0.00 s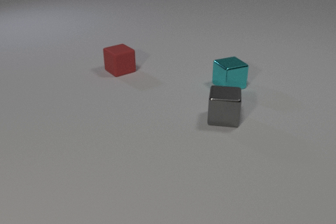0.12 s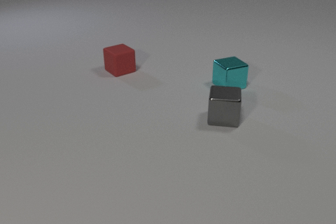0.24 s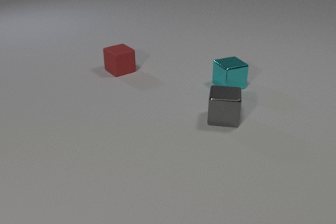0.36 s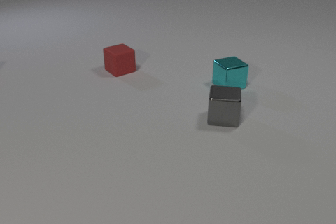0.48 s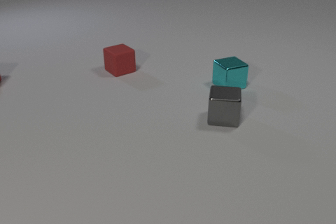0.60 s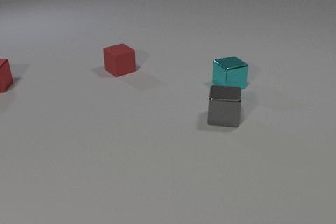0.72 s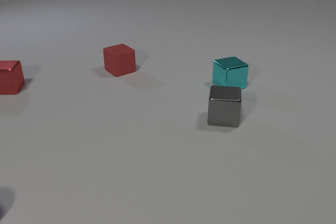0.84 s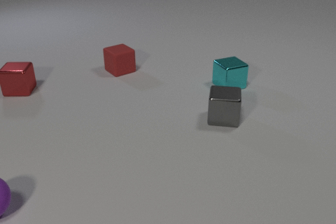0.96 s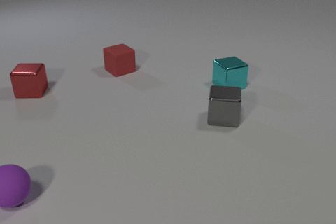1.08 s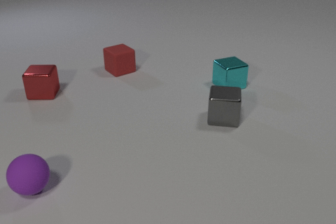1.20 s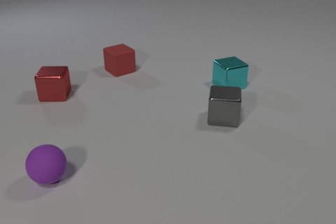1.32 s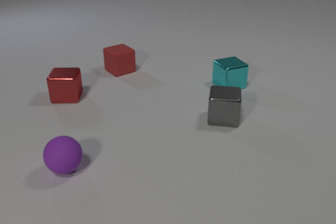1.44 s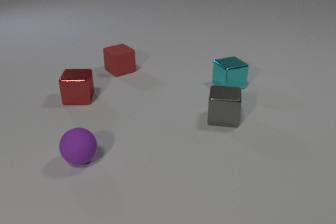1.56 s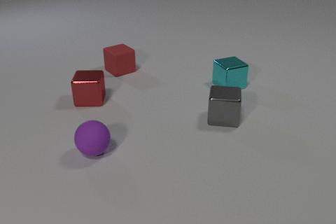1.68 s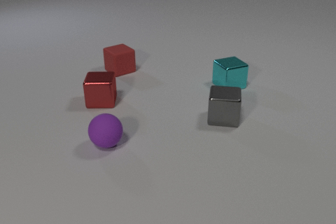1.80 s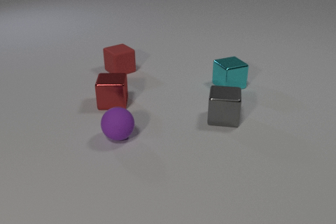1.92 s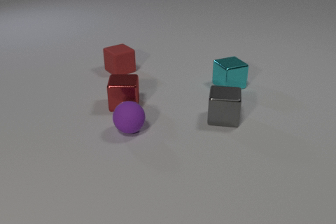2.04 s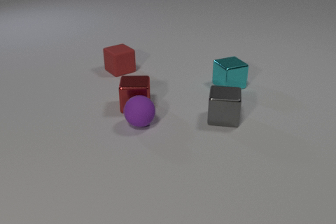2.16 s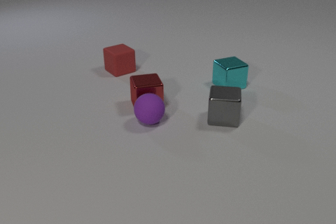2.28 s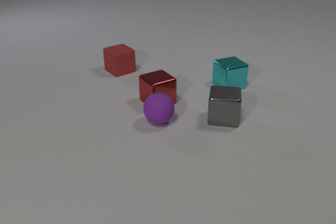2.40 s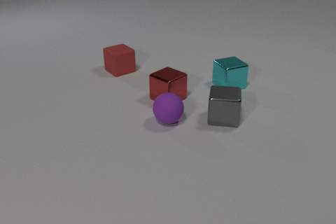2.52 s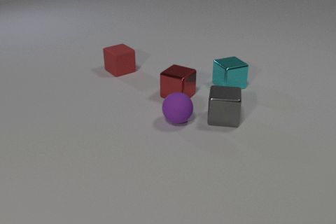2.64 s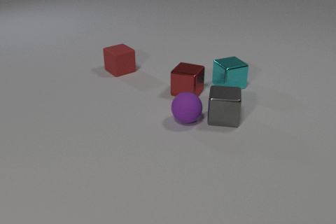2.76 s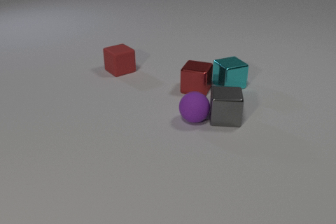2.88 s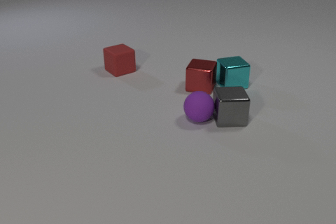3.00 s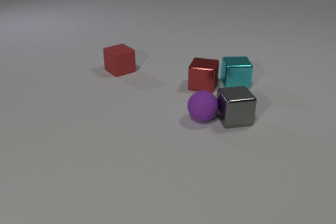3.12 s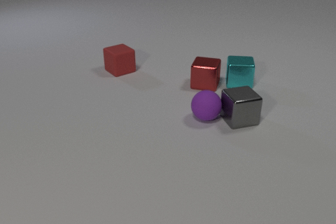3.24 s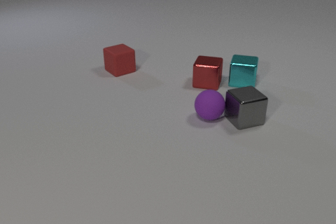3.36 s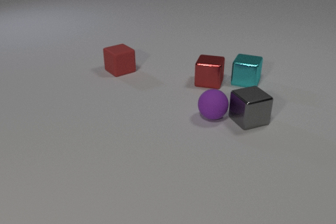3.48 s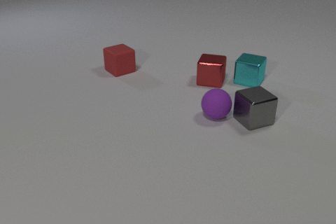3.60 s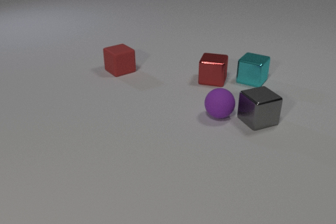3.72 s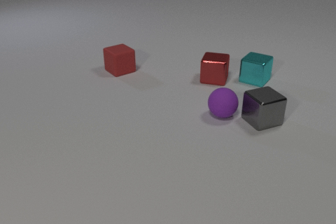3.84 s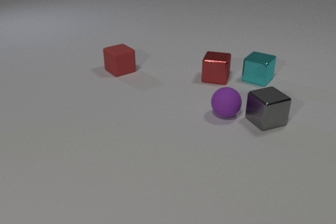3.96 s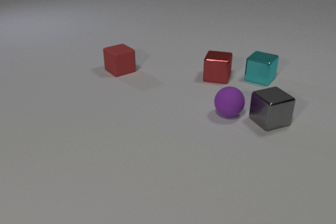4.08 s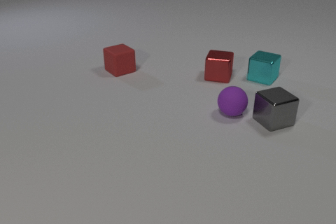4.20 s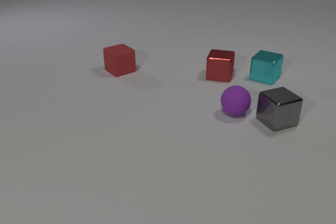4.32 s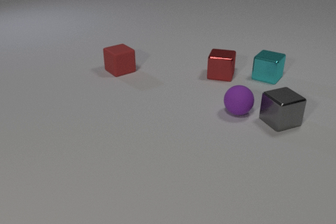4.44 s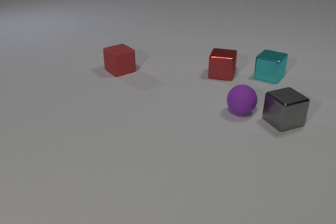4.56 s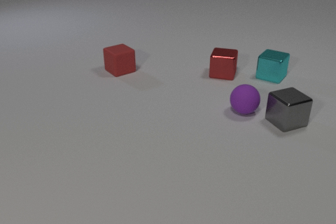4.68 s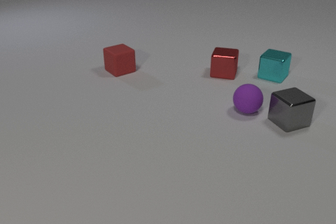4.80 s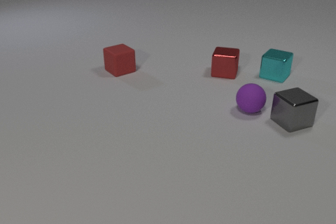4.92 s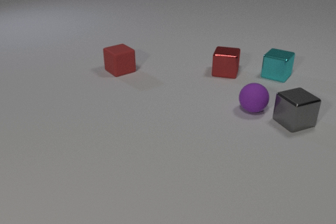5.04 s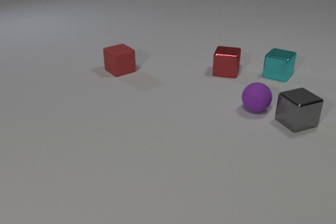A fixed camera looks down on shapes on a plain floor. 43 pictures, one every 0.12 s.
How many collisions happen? 3.
What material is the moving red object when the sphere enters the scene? metal.
How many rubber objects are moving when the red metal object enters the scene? 0.
0.00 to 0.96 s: The red metal cube comes in at the left edge, slides to the right and toward the camera. The purple rubber sphere comes in at the left edge, rolls to the right and away from the camera.
0.96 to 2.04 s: The red metal cube slides to the right and toward the camera. The purple rubber sphere rolls to the right and away from the camera.
2.04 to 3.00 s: The red metal cube slides to the right and away from the camera, spins so that its near face slides to the right, counterclockwise seen from above. The purple rubber sphere rolls to the right. The cyan metal cube slides to the right. The gray metal cube slides to the right, spins so that its near face slides to the right, counterclockwise seen from above. The red metal cube and the purple rubber sphere collide. The purple rubber sphere and the gray metal cube collide. The red metal cube and the cyan metal cube collide.
3.00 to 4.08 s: The red metal cube slides away from the camera and to the right. The purple rubber sphere rolls to the right and away from the camera. The cyan metal cube slides to the right and away from the camera, spins clockwise seen from above by about 30 degrees, its near face sliding to the left. The gray metal cube slides to the right.
4.08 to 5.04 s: The red metal cube slides away from the camera and to the right. The purple rubber sphere rolls to the right and away from the camera. The cyan metal cube slides to the right and away from the camera. The gray metal cube slides to the right.
